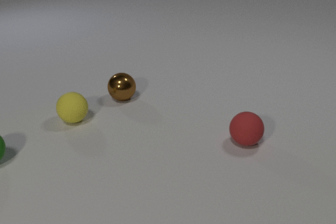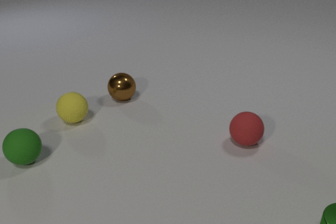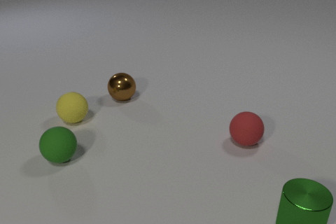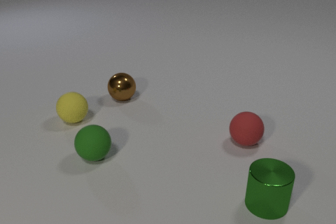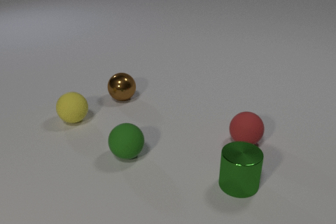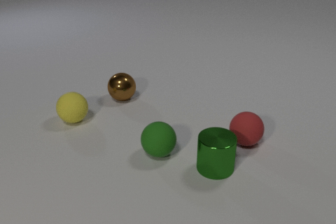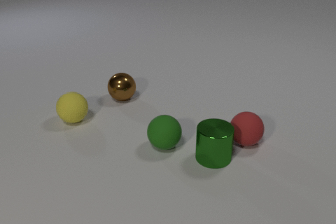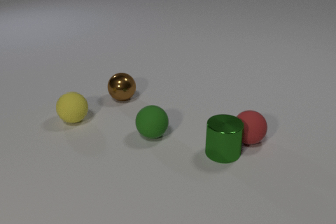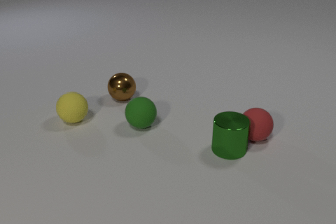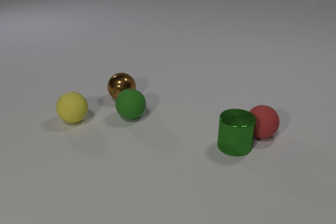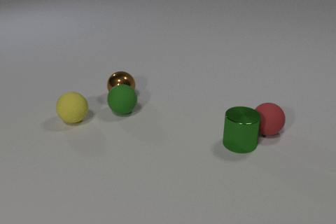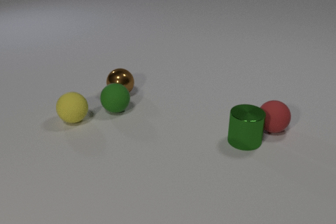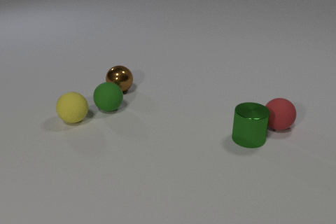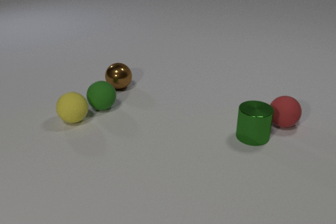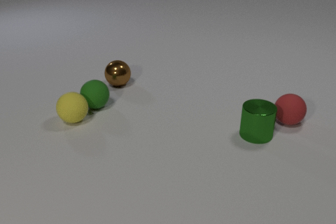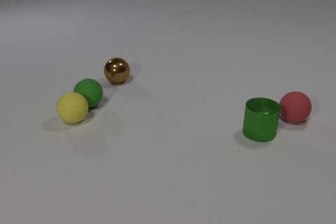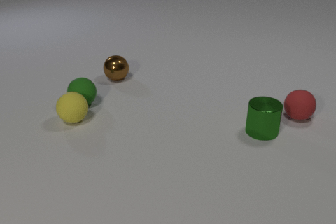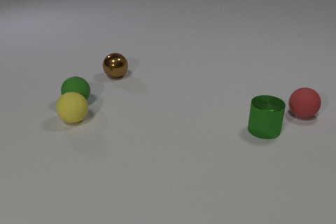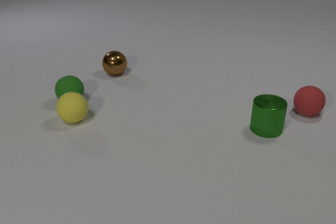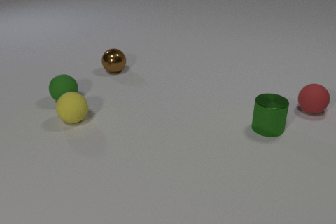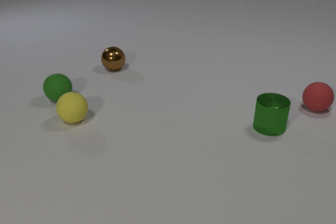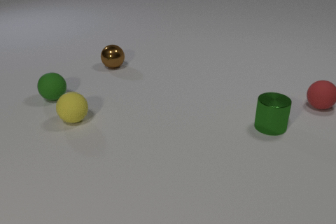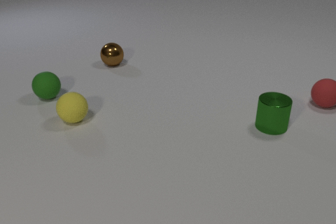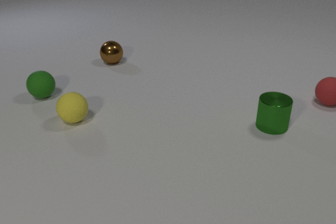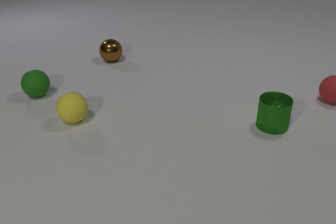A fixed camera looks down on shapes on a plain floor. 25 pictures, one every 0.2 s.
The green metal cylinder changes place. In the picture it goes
away from the camera.
The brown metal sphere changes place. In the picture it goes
away from the camera.
0.0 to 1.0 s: The green metal cylinder comes in at the bottom edge, slides to the left and away from the camera. The green rubber sphere rolls to the right.
1.0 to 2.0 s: The green metal cylinder slides away from the camera and to the right. The green rubber sphere rolls away from the camera and to the left. The red rubber sphere rolls away from the camera and to the right. The green metal cylinder and the green rubber sphere collide. The green metal cylinder and the red rubber sphere collide. The green rubber sphere and the brown metal sphere collide.
2.0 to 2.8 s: The green metal cylinder slides away from the camera and to the right. The green rubber sphere rolls to the left and away from the camera. The red rubber sphere rolls away from the camera and to the right. The brown metal sphere rolls away from the camera.
2.8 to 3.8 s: The green metal cylinder slides away from the camera and to the right. The green rubber sphere rolls to the left and away from the camera. The red rubber sphere rolls away from the camera and to the right. The brown metal sphere rolls away from the camera.
3.8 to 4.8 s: The green rubber sphere rolls to the left and away from the camera. The red rubber sphere rolls away from the camera and to the right. The brown metal sphere rolls away from the camera.
What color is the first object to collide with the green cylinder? green.
How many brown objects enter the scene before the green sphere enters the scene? 0.
What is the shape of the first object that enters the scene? sphere.
